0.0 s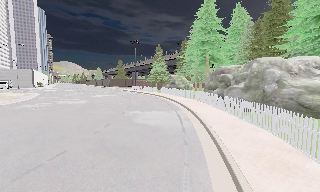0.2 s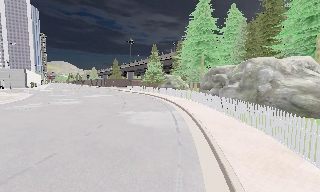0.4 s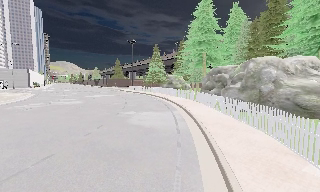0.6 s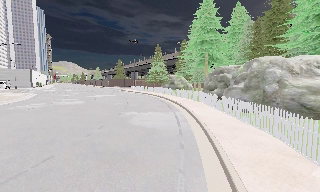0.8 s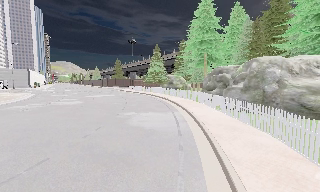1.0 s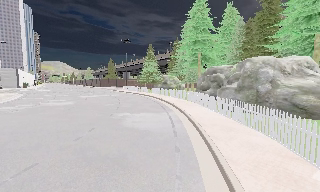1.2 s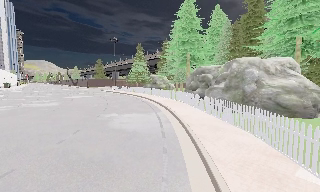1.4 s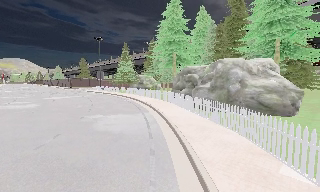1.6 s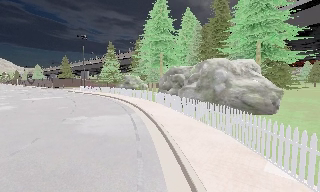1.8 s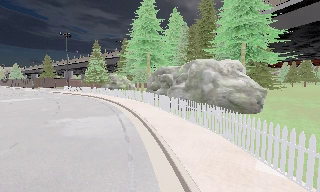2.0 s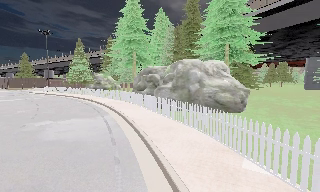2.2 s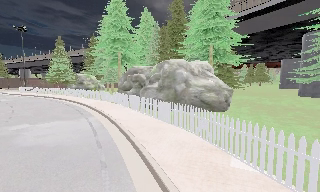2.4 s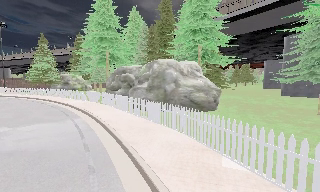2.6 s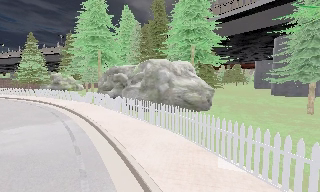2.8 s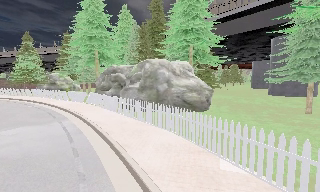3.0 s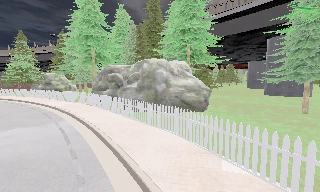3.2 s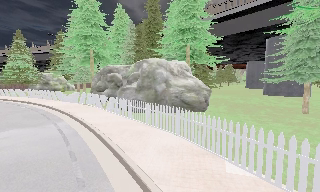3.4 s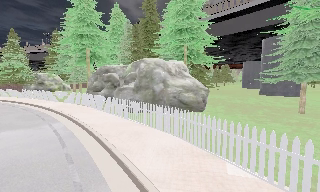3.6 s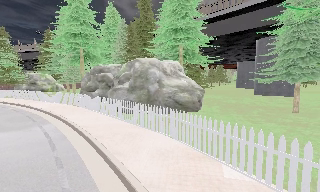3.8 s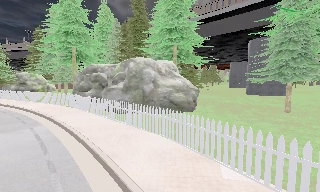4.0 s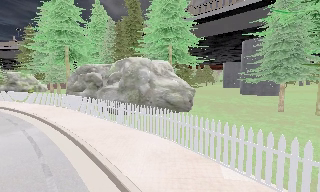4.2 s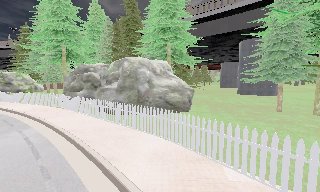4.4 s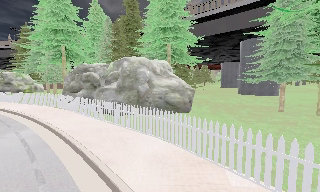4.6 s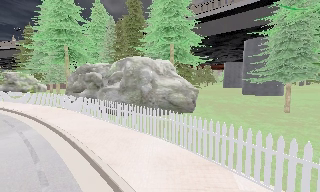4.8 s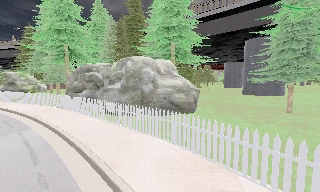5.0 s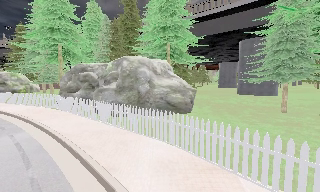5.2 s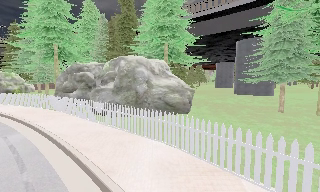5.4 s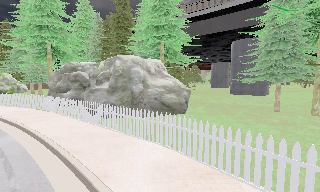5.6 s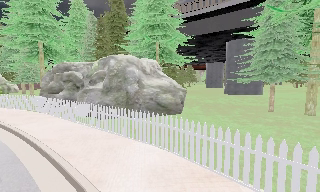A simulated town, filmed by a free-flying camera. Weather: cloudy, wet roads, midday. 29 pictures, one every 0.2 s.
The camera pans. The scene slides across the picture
to the left.
The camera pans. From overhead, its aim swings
clockwise.
0.0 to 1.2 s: The camera travels forward, about 0.5 m, so what stands in front looms larger.
1.2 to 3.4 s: The camera swings to its right by about 35 degrees, and the scene slides to the left. It travels forward and to its left, about 1.5 m.
3.4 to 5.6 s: The camera pans to its right, which is clockwise from overhead, by about 10 degrees. It travels forward and to its left, about 1.5 m, so what stands in front looms larger.
The film runs forward here.
